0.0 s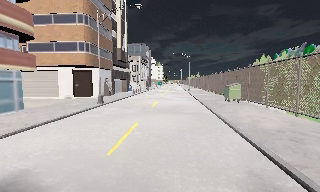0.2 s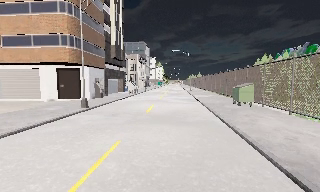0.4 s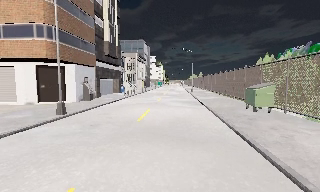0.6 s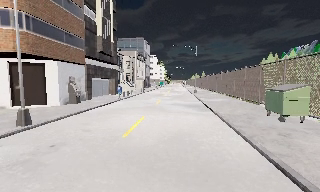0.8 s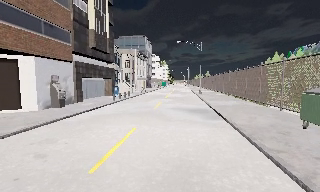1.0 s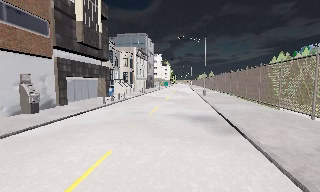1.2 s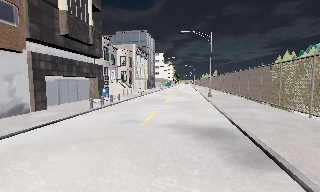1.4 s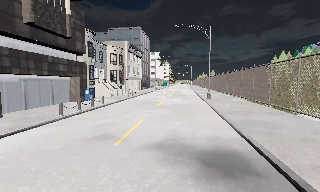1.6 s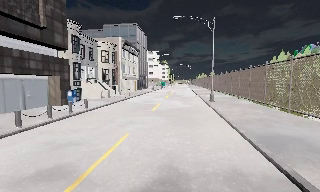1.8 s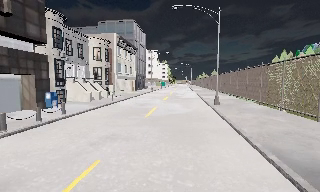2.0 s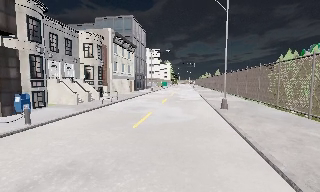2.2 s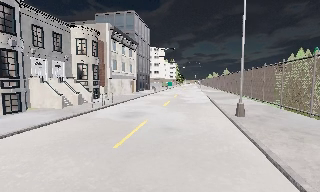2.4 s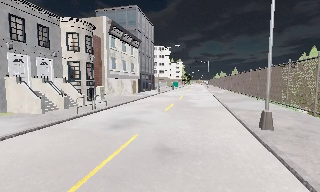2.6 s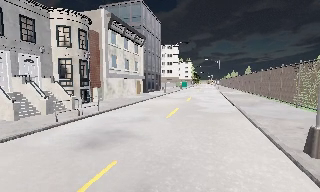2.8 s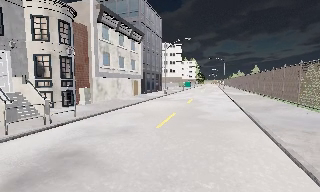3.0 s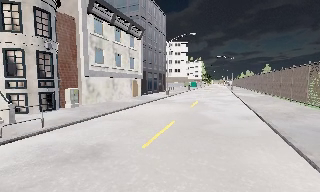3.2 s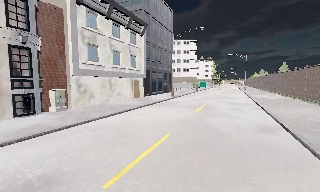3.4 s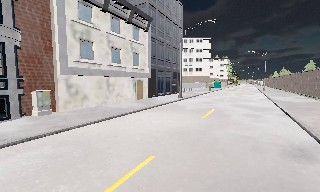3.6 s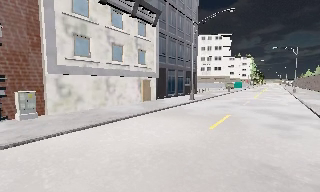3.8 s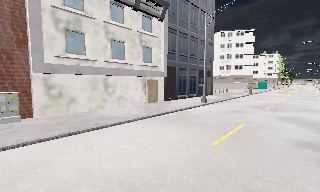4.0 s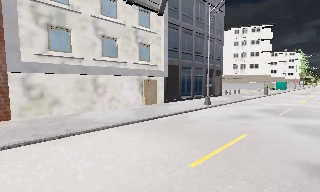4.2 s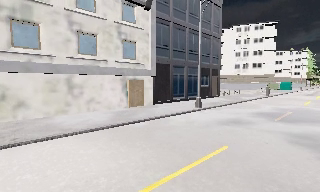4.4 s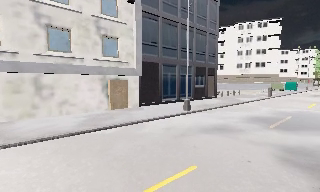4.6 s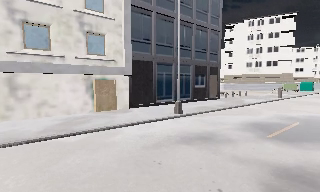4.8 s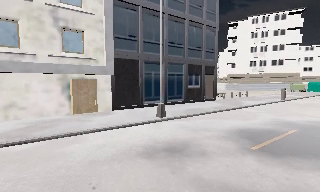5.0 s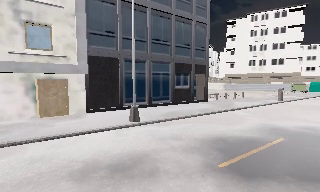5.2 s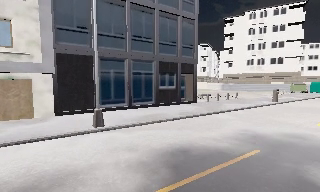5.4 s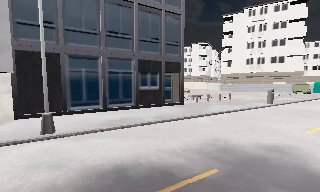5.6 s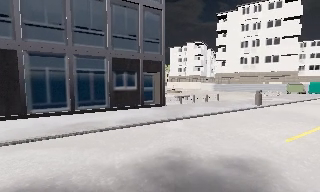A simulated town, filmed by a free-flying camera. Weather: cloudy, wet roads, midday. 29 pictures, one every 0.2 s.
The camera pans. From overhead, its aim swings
counterclockwise.
0.0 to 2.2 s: The camera travels forward, about 25 m, so what stands in front looms larger.
2.2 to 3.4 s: The camera pans to its left, which is counterclockwise from overhead, by about 20 degrees. It travels forward, about 12 m, so what stands in front looms larger.
3.4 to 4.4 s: The camera pans to its left, which is counterclockwise from overhead, by about 20 degrees. It travels forward and to its right, about 9 m, so what stands in front looms larger.
4.4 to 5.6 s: The camera travels to its right and forward, about 10 m, so close, fixed things drift to the left.
The film runs forward here.
